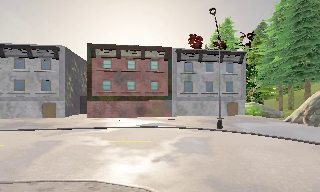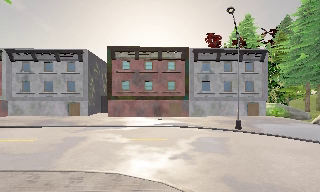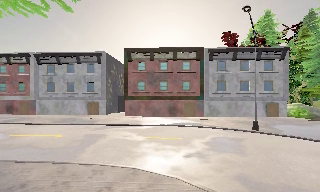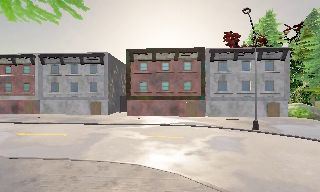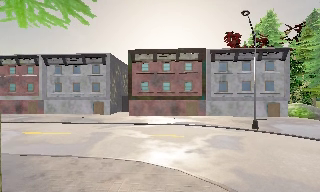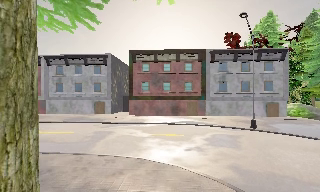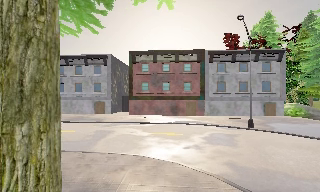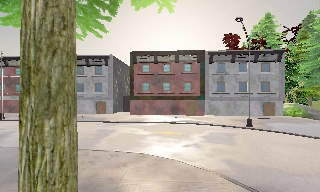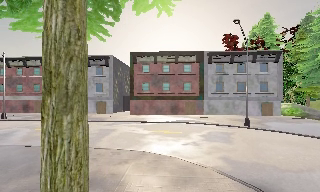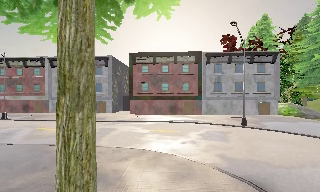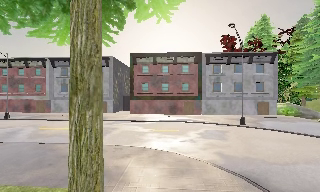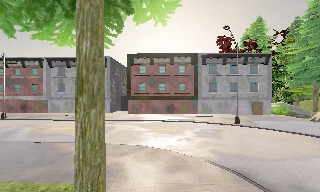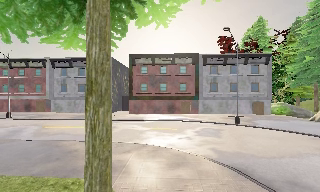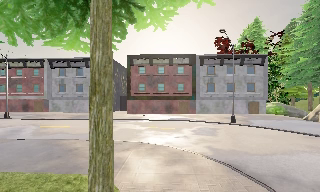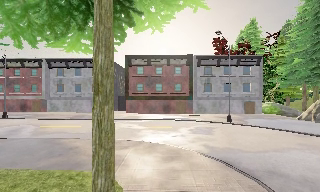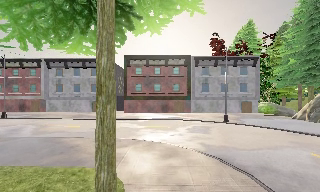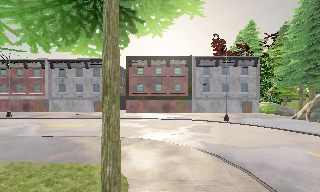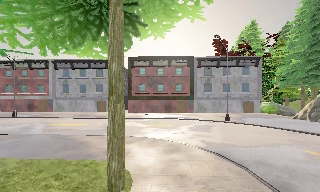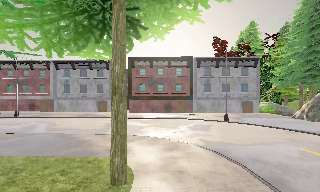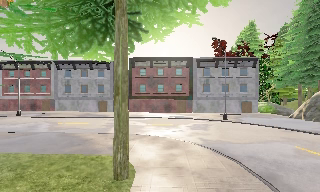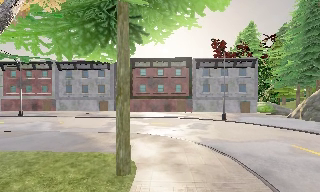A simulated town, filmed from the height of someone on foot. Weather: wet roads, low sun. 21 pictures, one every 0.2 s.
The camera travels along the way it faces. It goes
backward.
0.0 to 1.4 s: The scene slides to the right, as the camera pans about 10 degrees to its left. It travels backward, about 2 m, so what stands in front gets smaller.
1.4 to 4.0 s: The camera travels backward, about 3.5 m, so what stands in front gets smaller.
The film runs backward here.
